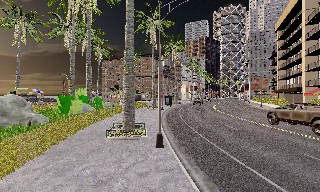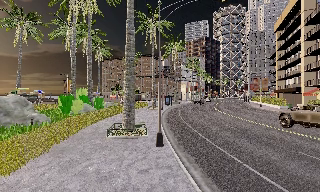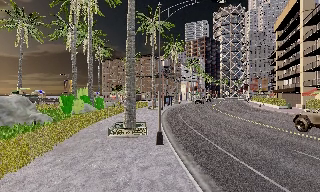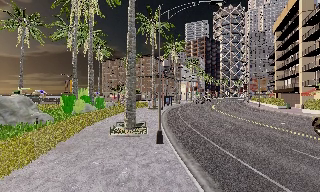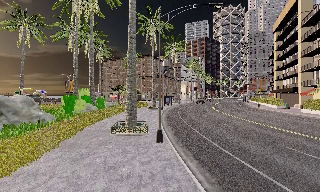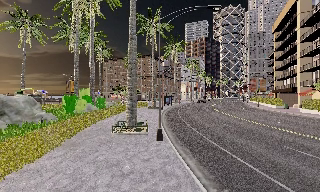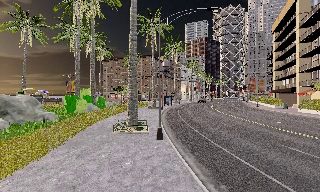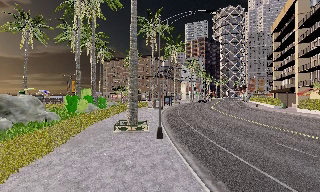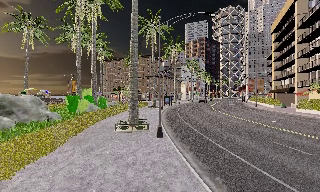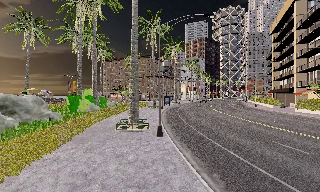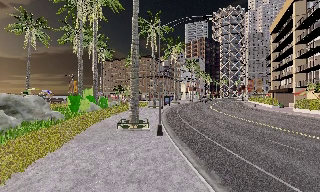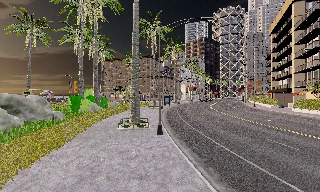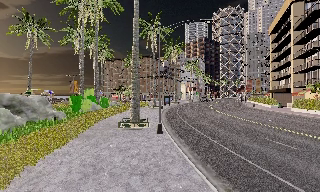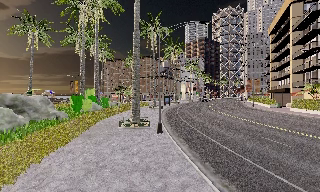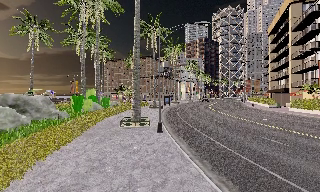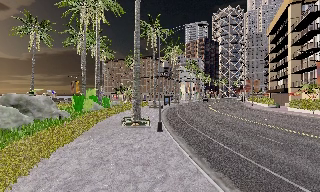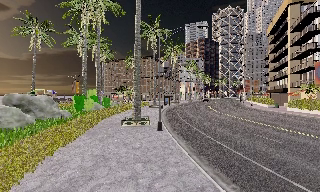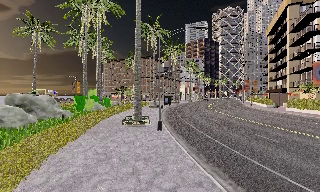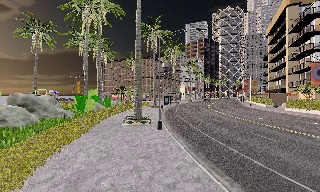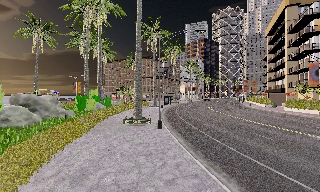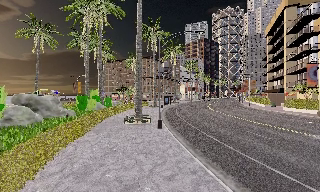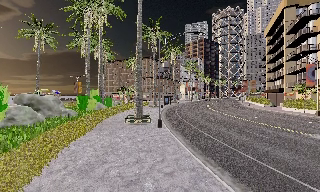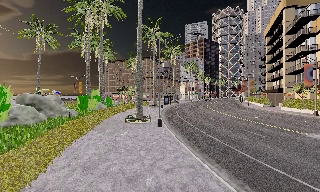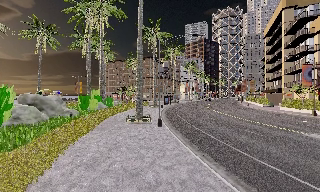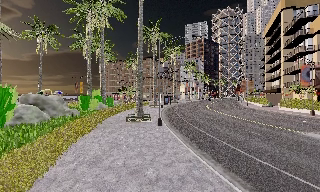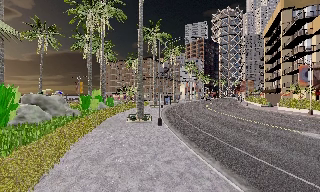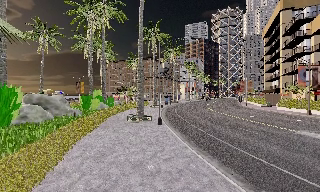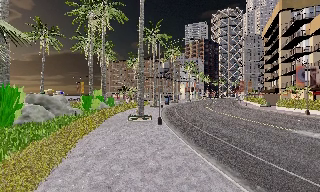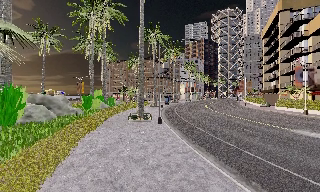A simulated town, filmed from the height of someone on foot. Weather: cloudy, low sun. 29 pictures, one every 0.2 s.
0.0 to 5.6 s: The camera travels backward, about 7 m, so what stands in front gets smaller.
The film runs backward here.
